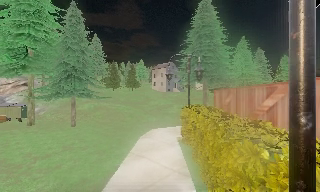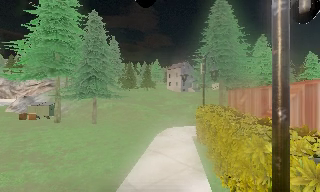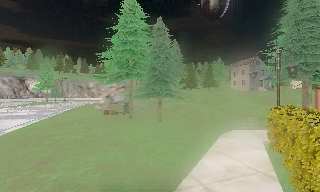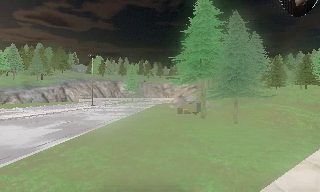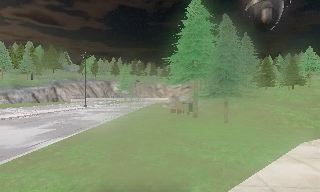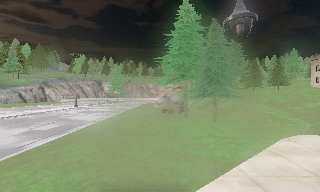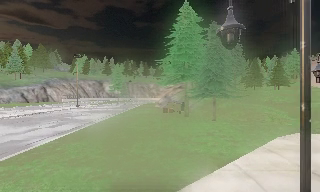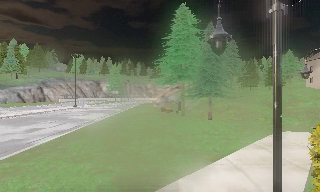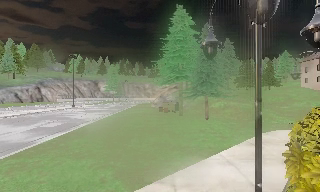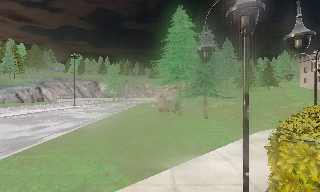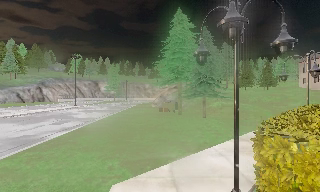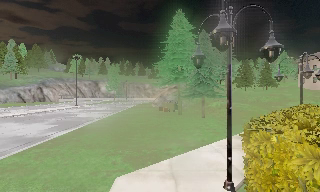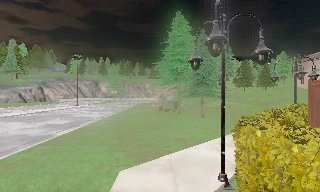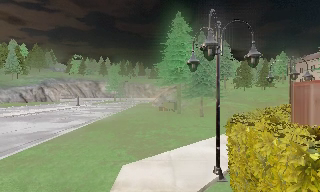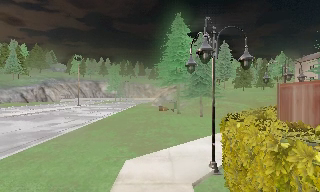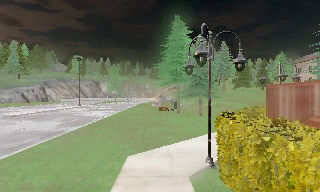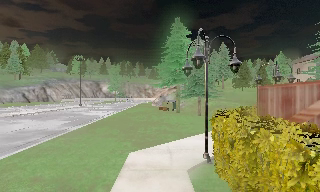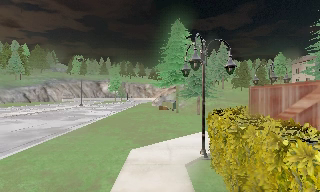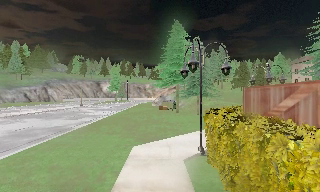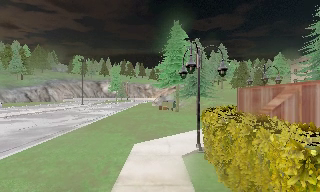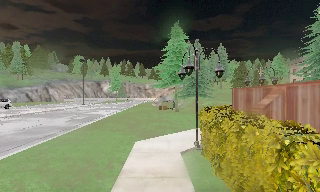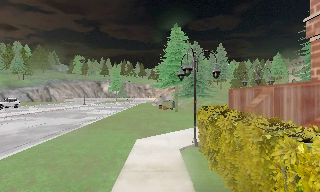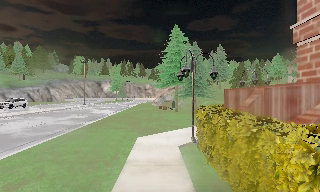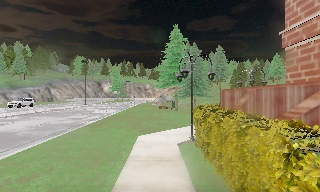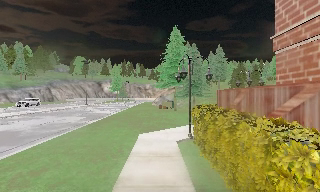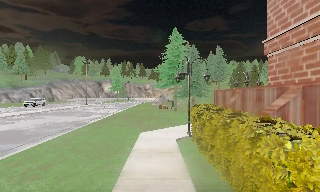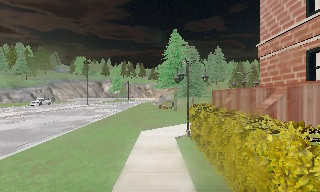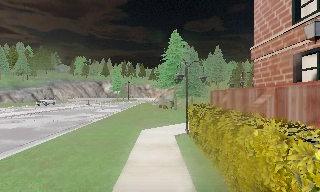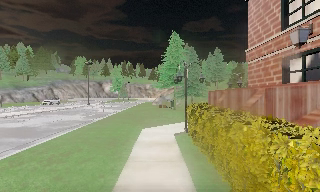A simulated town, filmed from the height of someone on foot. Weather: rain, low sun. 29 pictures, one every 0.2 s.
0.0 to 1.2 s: The camera swings to its left by about 45 degrees, and the scene slides to the right. It travels backward, about 2 m.
1.2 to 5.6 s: The camera travels backward, about 8 m, so what stands in front gets smaller.
The film runs backward here.
